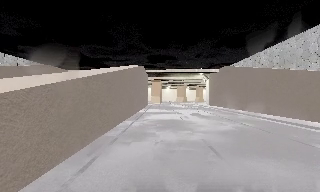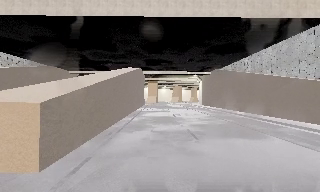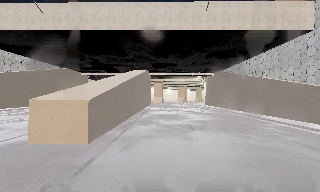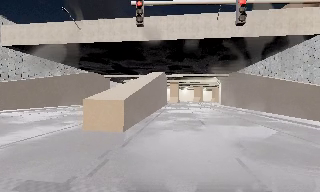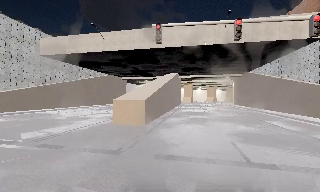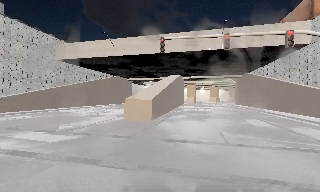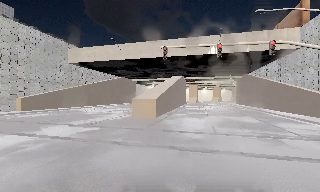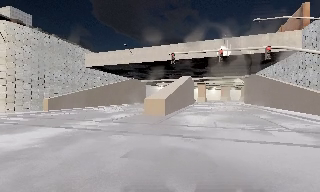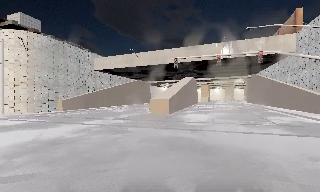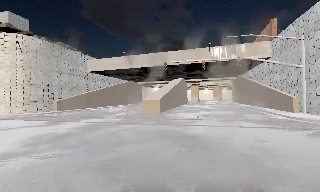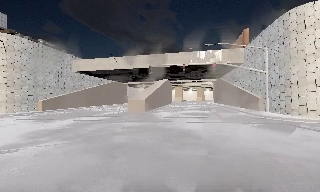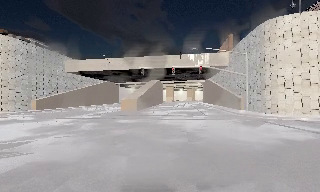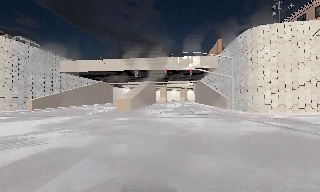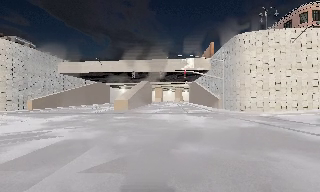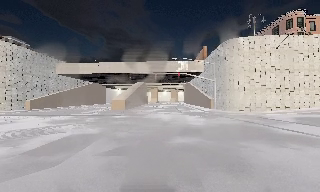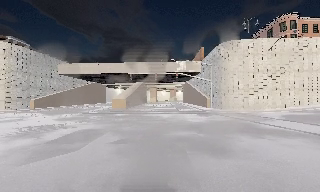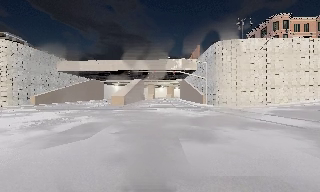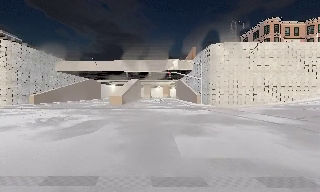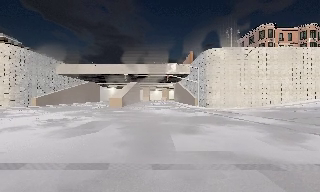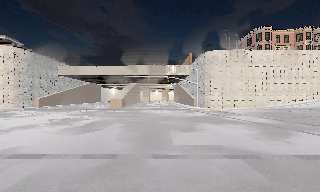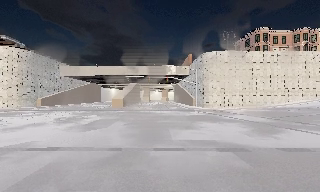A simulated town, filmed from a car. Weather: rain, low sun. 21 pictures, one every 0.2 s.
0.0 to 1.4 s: The camera pans to its left, which is counterclockwise from overhead, by about 15 degrees. It travels backward, about 12 m, so what stands in front gets smaller.
1.4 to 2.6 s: The scene slides to the left, as the camera pans about 15 degrees to its right. It travels backward, about 8 m, so what stands in front gets smaller.
2.6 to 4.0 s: The camera travels backward, about 6 m, so what stands in front gets smaller. It loses speed.
The film runs backward here.
